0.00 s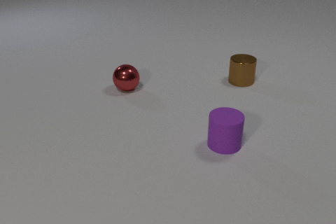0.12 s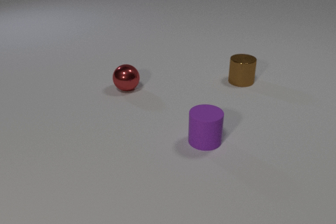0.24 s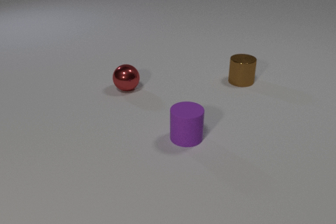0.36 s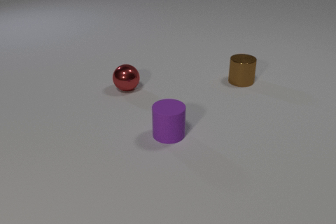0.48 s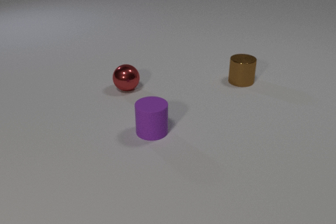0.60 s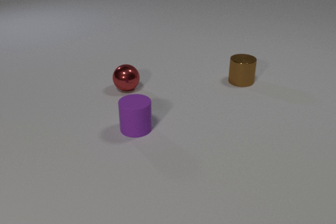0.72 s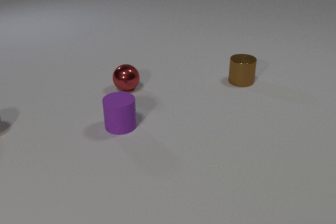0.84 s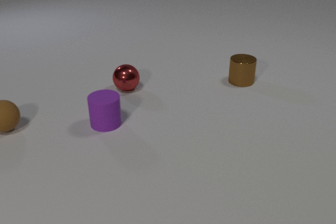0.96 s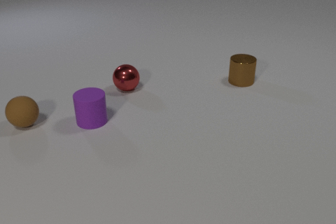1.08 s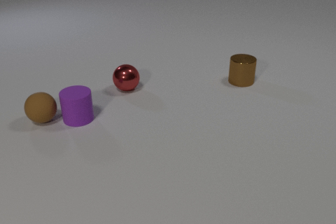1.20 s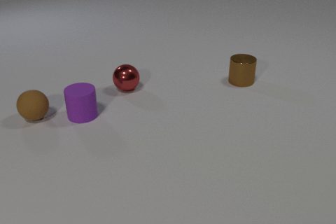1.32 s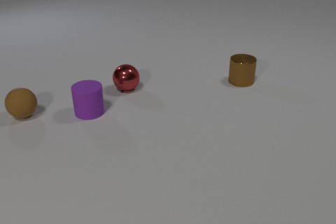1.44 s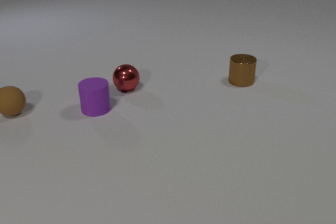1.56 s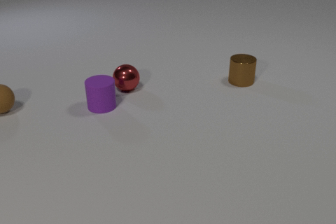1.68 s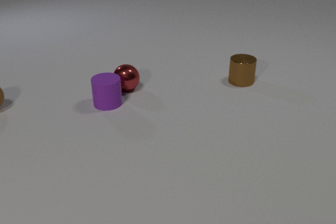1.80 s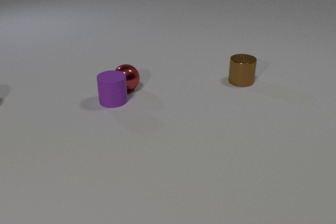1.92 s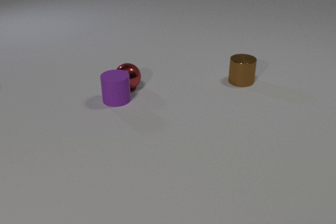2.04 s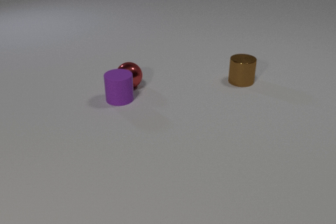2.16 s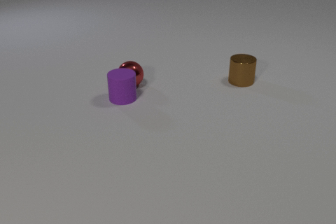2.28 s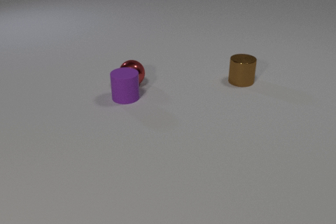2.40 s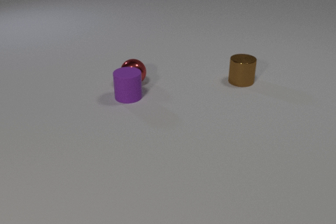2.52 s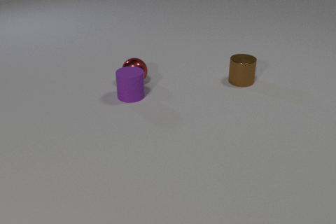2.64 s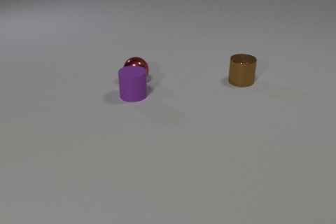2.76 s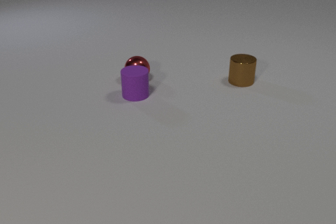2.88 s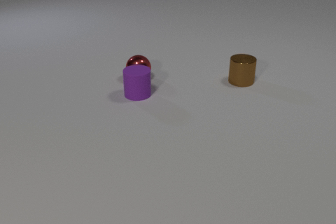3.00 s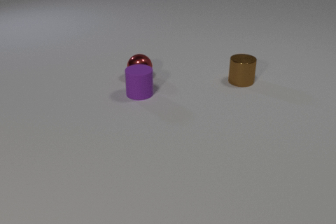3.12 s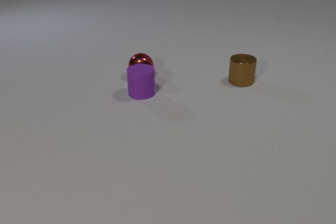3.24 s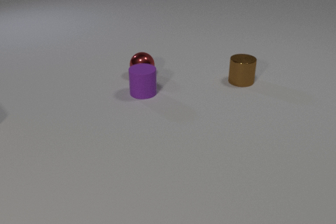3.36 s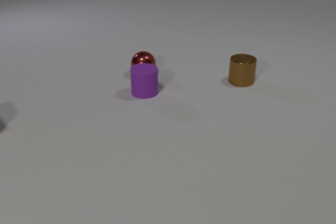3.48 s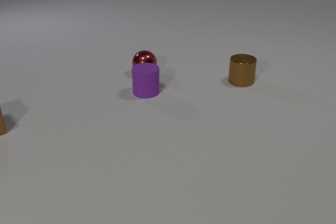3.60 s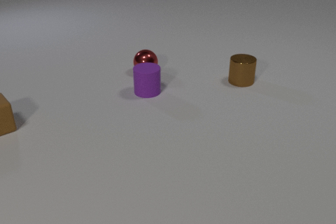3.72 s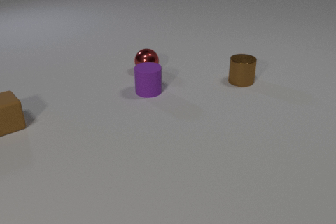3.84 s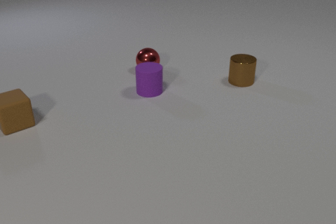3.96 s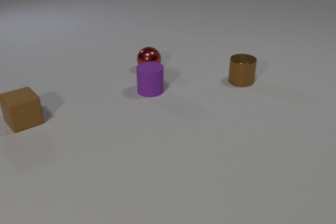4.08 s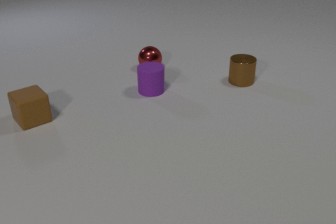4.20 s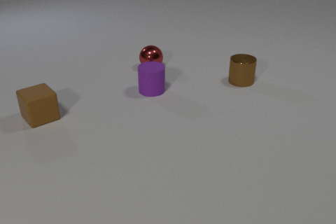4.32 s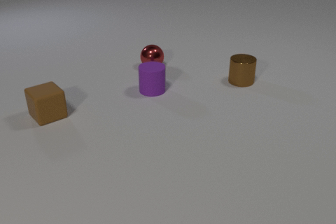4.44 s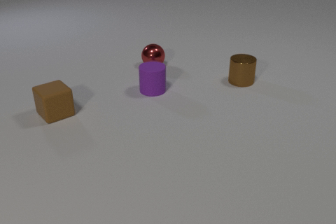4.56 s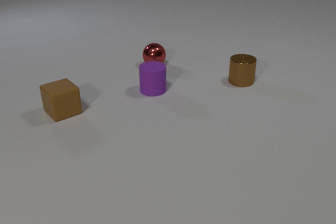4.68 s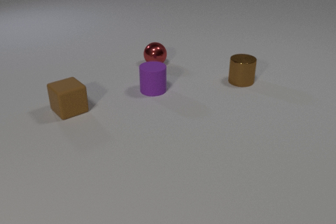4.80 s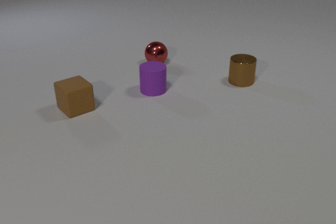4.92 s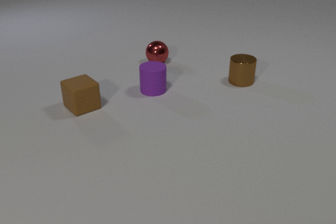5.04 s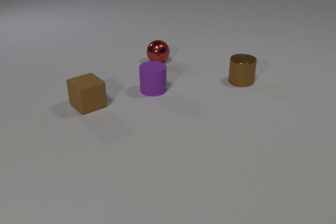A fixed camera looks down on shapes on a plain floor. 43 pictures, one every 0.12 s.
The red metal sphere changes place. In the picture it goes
away from the camera.
0.00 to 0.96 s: The brown rubber sphere comes in at the left edge, rolls to the right. The purple rubber cylinder slides to the left.
0.96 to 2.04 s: The brown rubber sphere rolls away from the camera and to the left, leaves at the left edge. The purple rubber cylinder slides away from the camera and to the right. The red metal sphere rolls away from the camera. The brown rubber sphere and the purple rubber cylinder collide. The purple rubber cylinder and the red metal sphere collide.
2.04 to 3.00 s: The purple rubber cylinder slides to the right and away from the camera. The red metal sphere rolls away from the camera and to the right.
3.00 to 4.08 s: The purple rubber cylinder slides to the right and away from the camera. The red metal sphere rolls away from the camera and to the right. The brown rubber cube comes in at the left edge, slides to the right.
4.08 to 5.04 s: The red metal sphere rolls away from the camera and to the right. The brown rubber cube slides to the right.
How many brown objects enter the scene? 2.
Are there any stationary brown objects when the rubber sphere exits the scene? yes.
How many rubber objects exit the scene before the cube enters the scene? 1.
